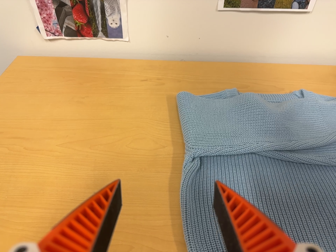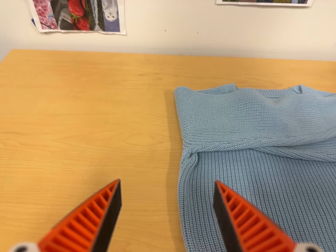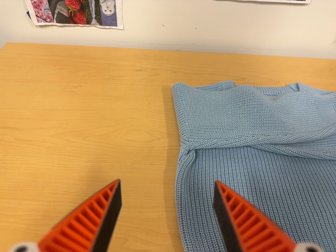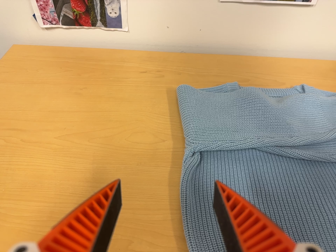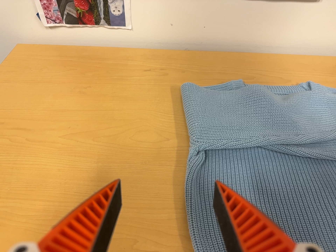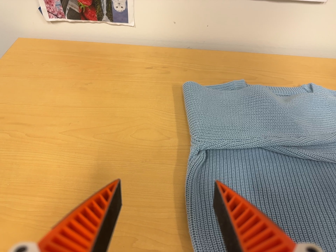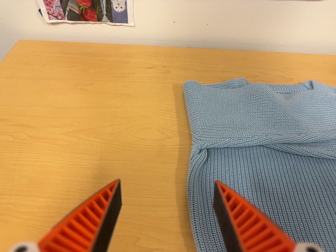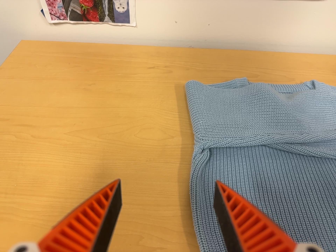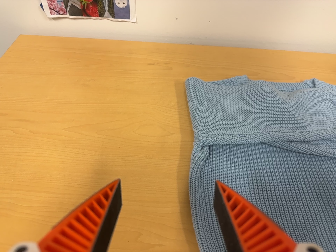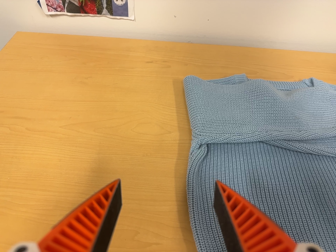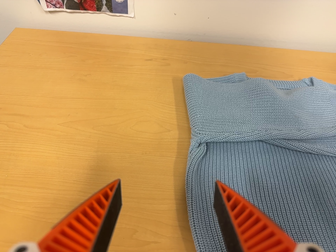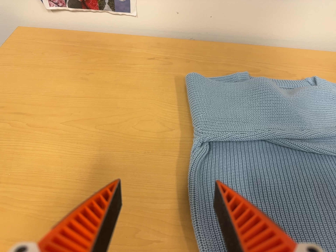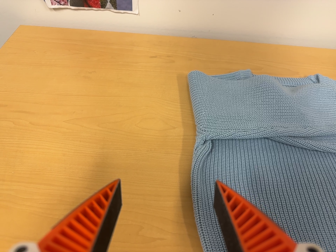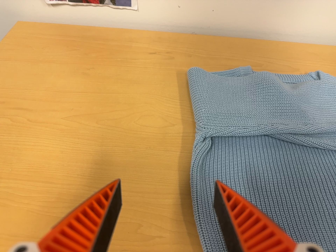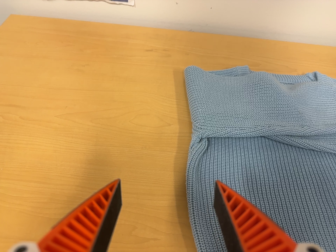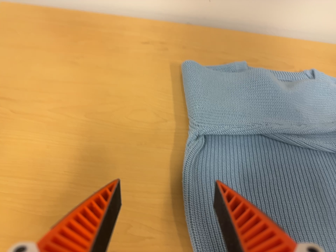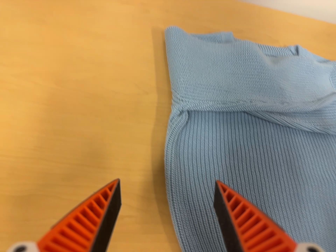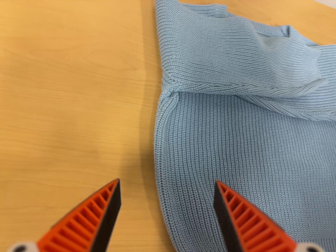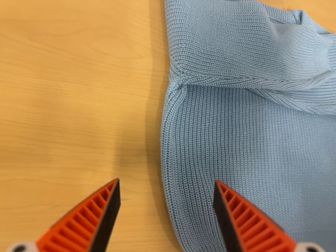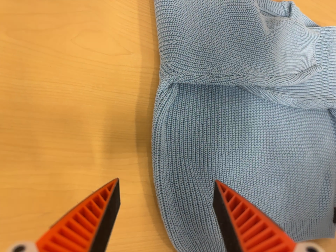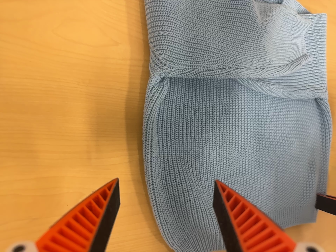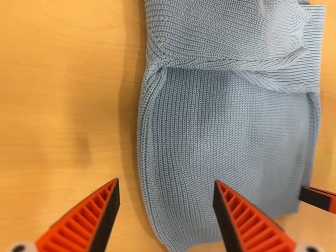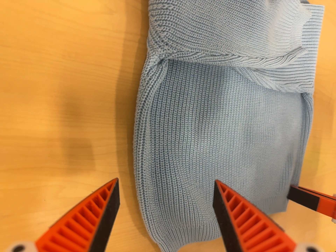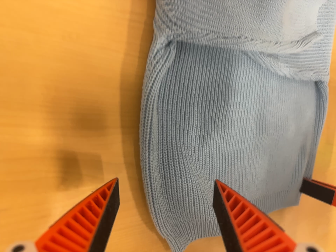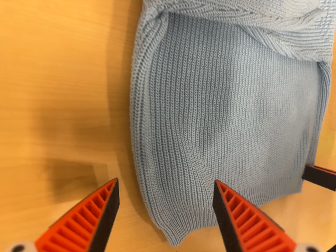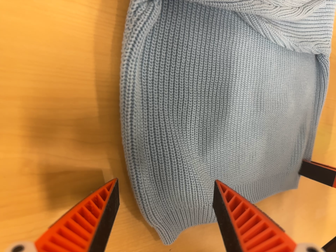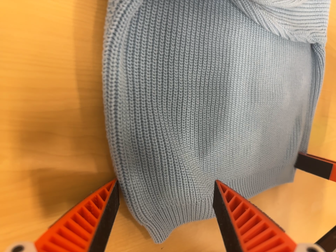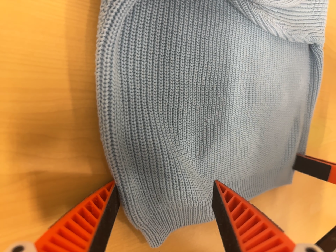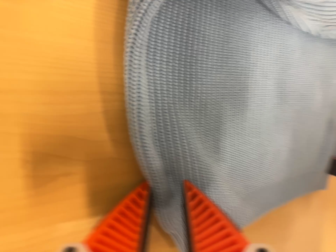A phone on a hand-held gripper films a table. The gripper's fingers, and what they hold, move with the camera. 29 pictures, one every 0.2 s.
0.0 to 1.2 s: The camera shifts only a little, or ends up much as it began.
1.2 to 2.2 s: The camera keeps its place and its aim.
2.2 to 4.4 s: The camera pans to its right by about 35 degrees. It travels toward the top of its view, to its left and forward, about 22 cm. Its aim tips toward the bottom of its view by about 40 degrees, and the scene shifts upward. It rolls about its line of sight by about 10 degrees, and the scene rotates clockwise.
4.4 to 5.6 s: The camera travels forward, about 8 cm, so what stands in front looms larger.
The film runs forward here.
